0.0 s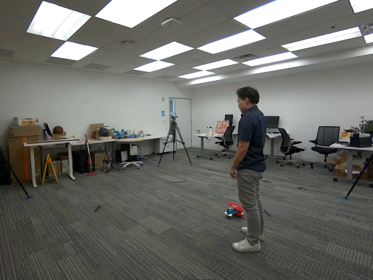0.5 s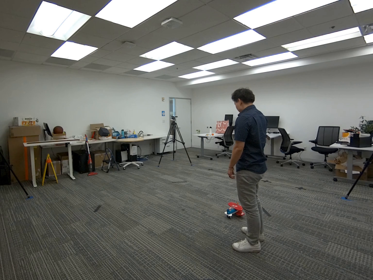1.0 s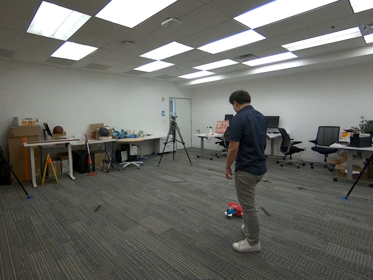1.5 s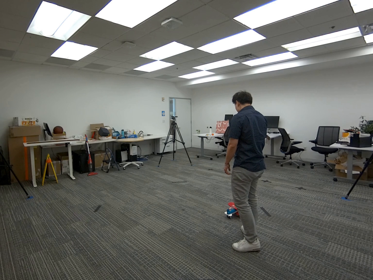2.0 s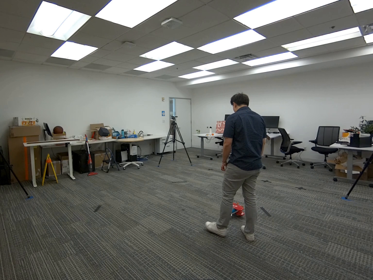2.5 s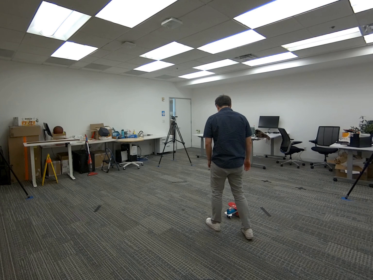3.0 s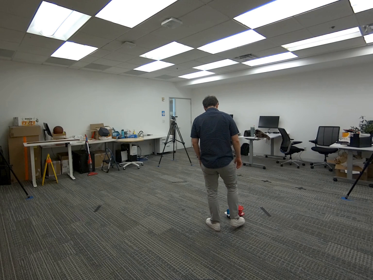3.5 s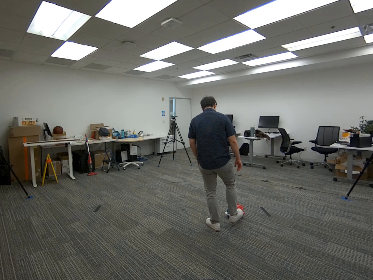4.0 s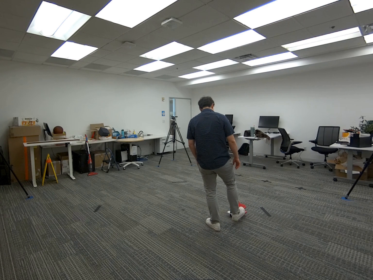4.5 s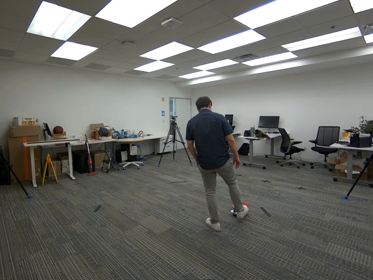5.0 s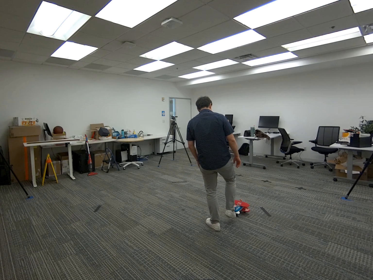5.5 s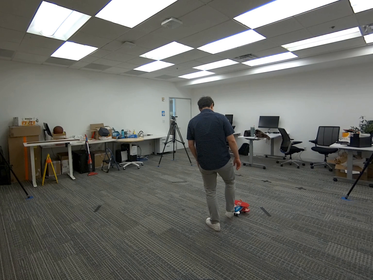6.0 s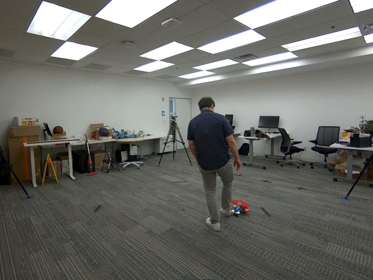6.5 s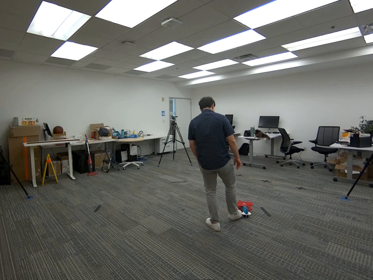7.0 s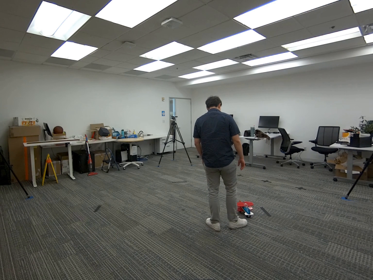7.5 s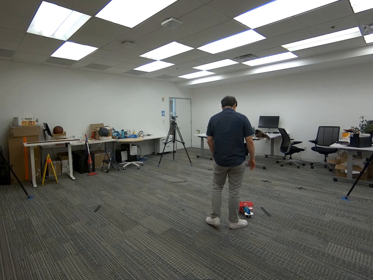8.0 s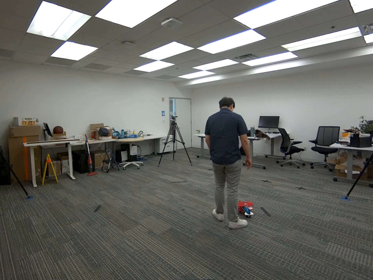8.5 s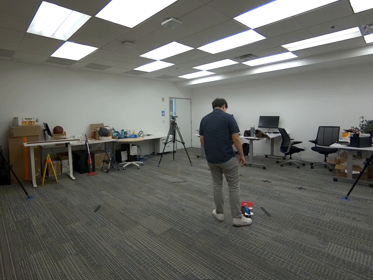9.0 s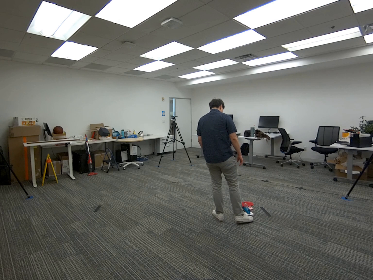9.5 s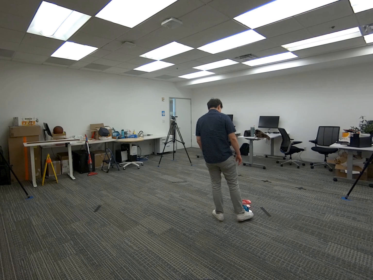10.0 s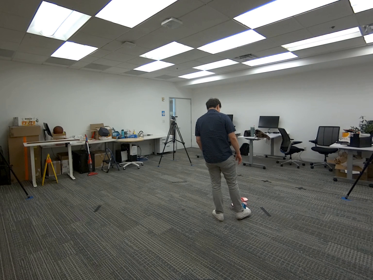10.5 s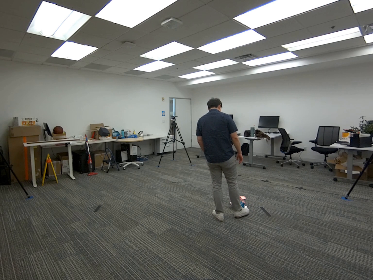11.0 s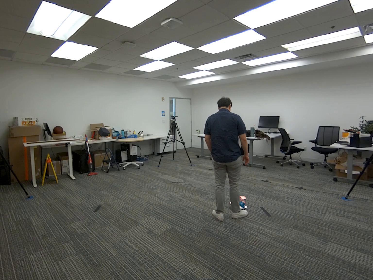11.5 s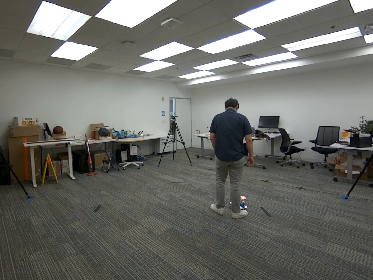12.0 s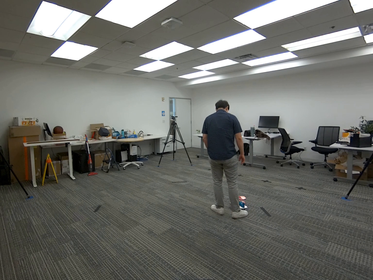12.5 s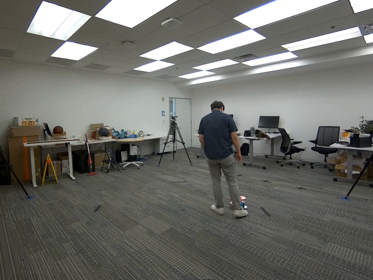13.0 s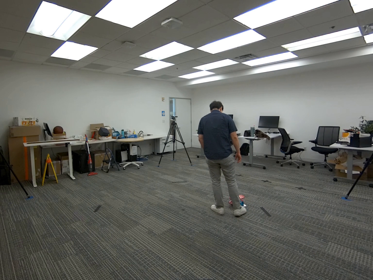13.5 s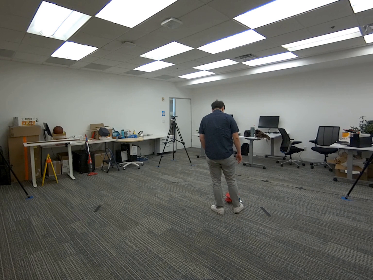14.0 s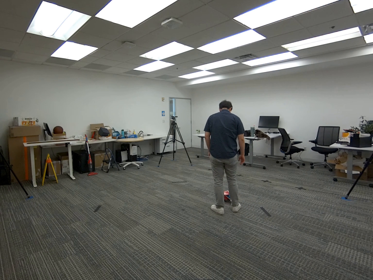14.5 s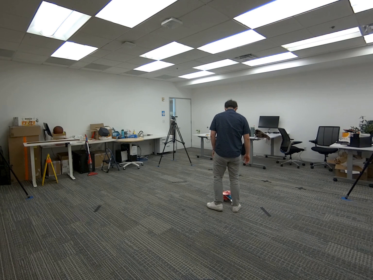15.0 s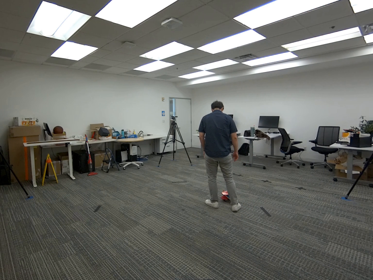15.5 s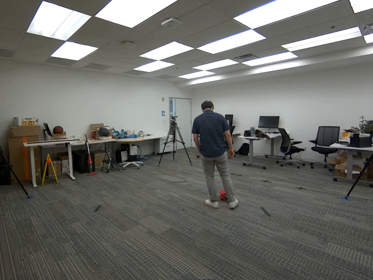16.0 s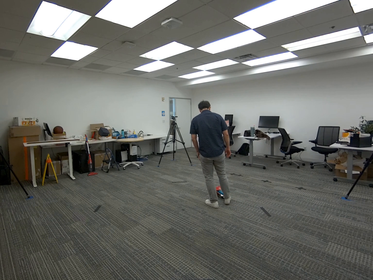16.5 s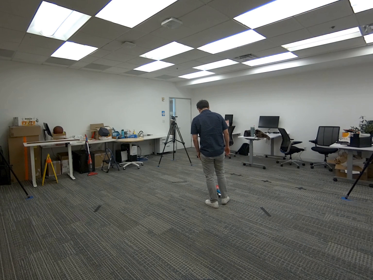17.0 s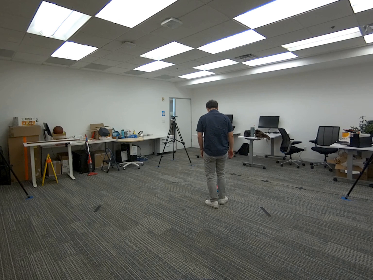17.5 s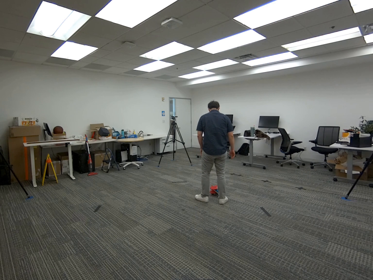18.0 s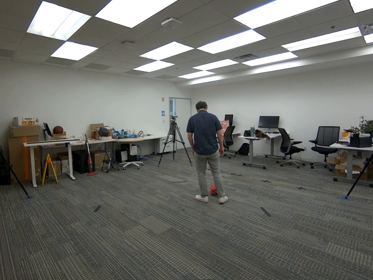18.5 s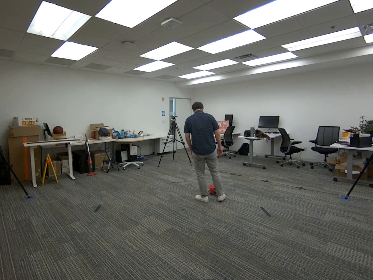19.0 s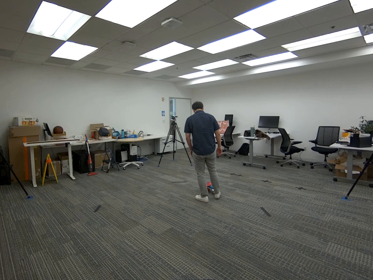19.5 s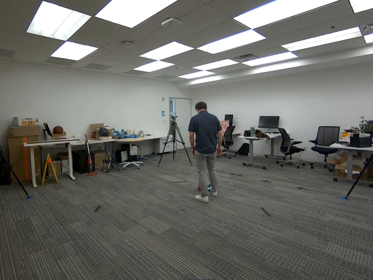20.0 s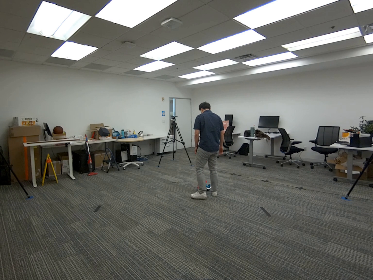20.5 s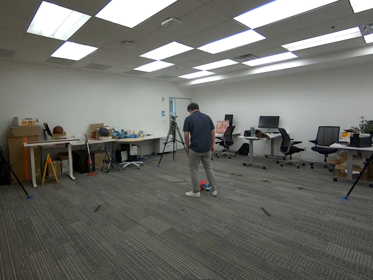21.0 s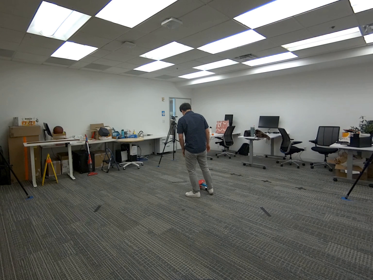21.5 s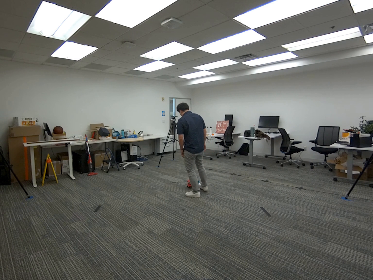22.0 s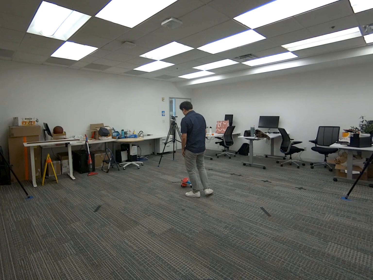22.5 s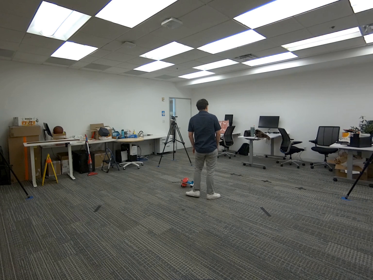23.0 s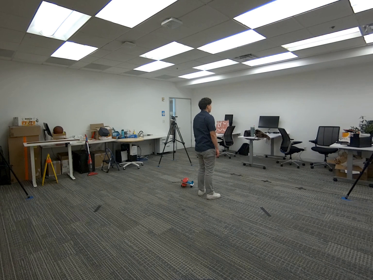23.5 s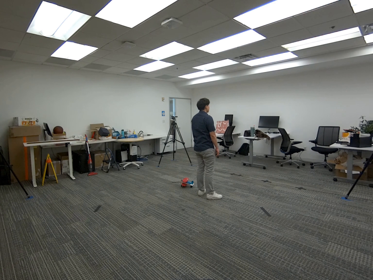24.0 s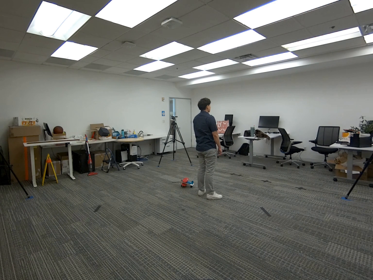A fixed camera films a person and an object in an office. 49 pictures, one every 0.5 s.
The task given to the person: Walk to the toy airplane on the ground. Use your feet to push the plane along the ground until finished.
